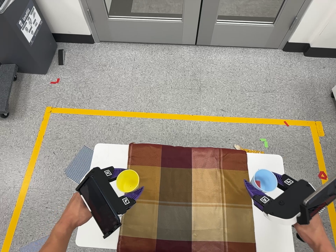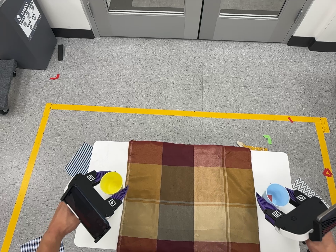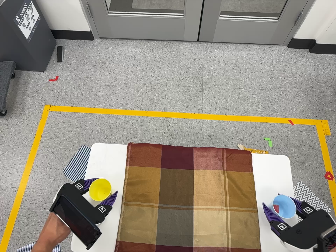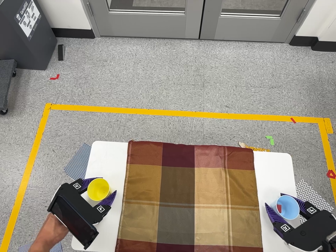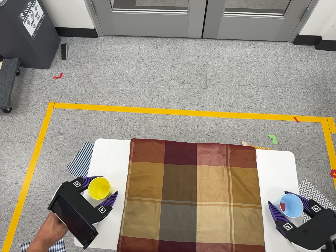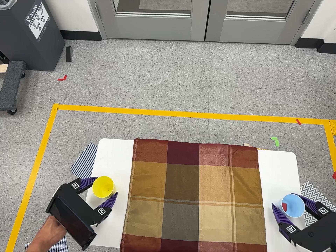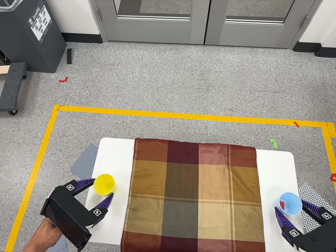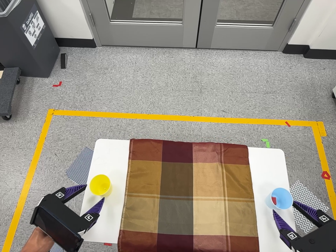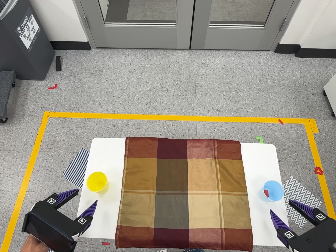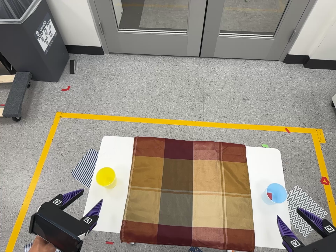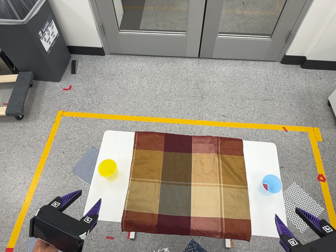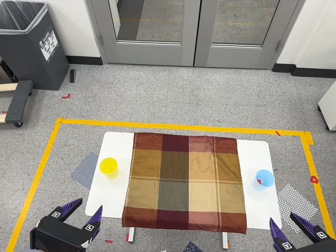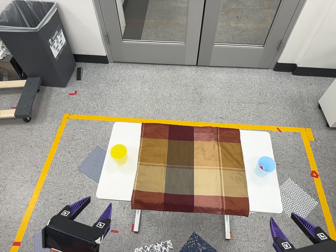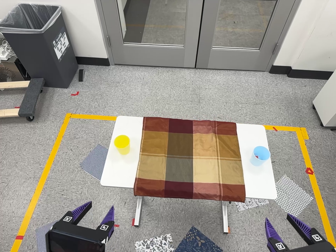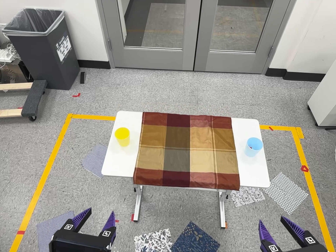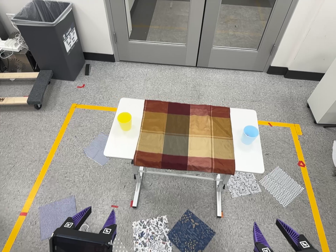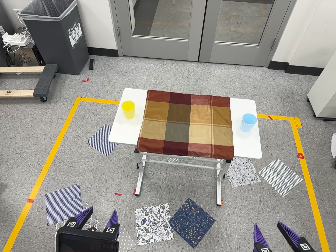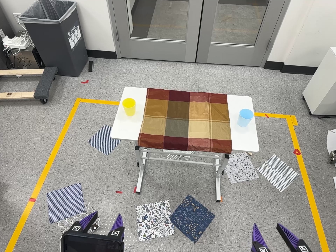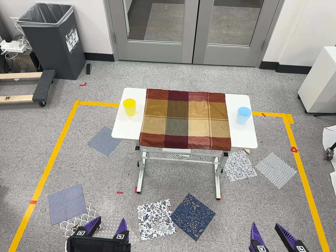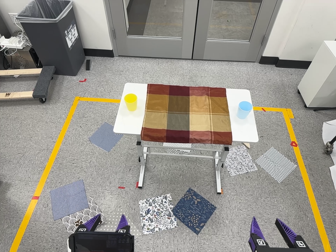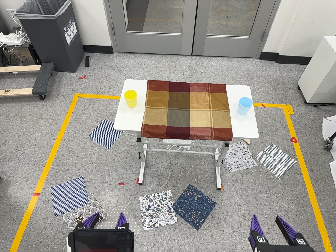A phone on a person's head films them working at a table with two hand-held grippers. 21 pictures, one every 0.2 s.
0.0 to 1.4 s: The camera travels toward the bottom of its view, about 6 cm, so close, fixed things drift upward.
1.4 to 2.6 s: The camera travels toward the bottom of its view and backward, about 40 cm, so close, fixed things drift upward. Its aim tips toward the top of its view by about 10 degrees.
2.6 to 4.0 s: The camera travels toward the bottom of its view and backward, about 36 cm, so close, fixed things drift upward.
The film runs backward here.
